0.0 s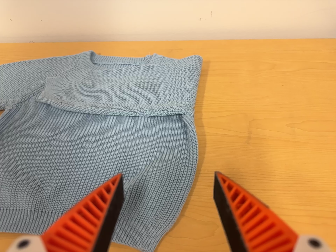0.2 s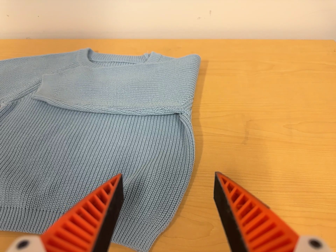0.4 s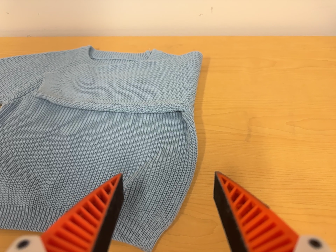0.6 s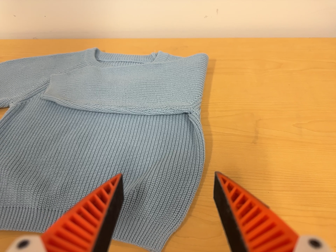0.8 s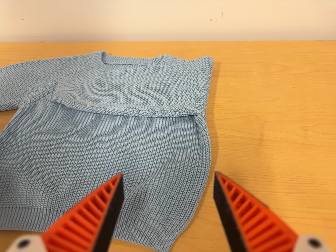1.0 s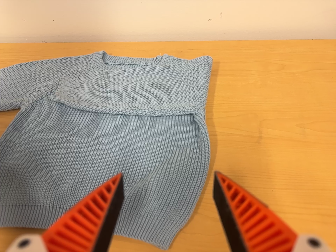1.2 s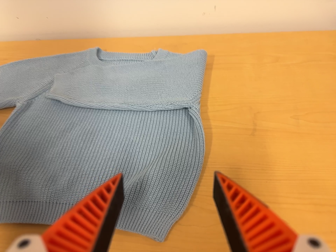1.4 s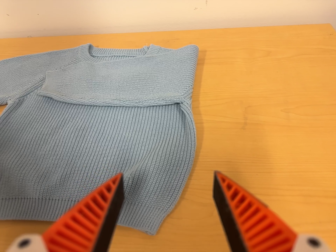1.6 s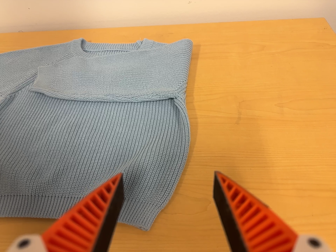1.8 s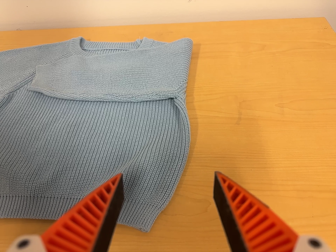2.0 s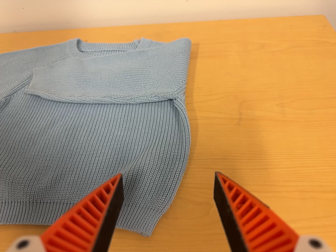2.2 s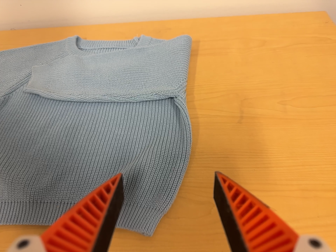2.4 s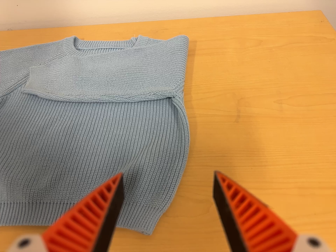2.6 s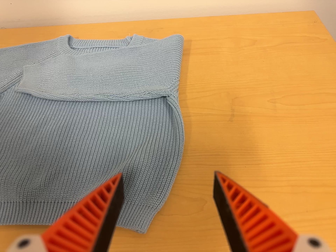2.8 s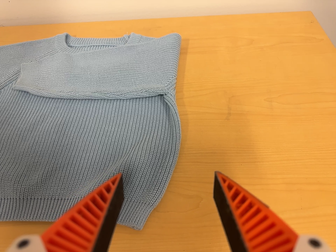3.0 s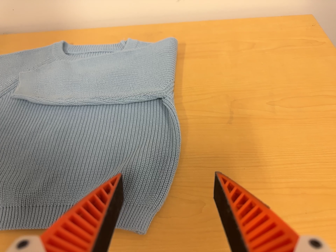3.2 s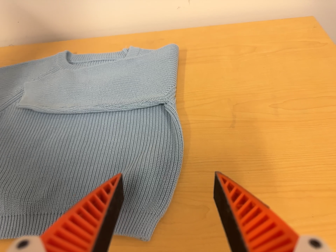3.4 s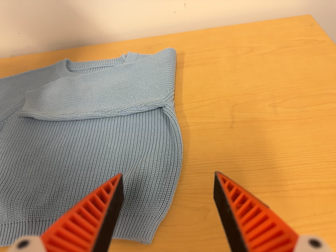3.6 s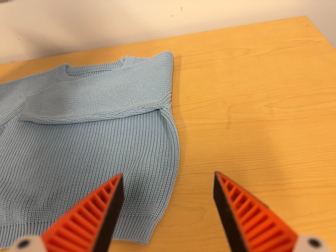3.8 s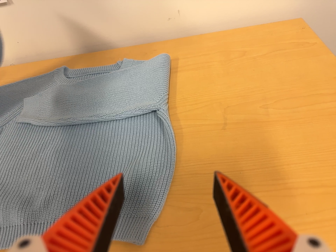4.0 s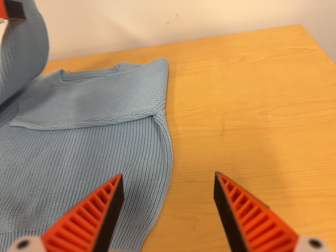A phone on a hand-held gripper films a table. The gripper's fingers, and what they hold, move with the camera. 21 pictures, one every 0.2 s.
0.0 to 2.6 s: The camera shifts only a little, or ends up much as it began.
2.6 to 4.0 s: The camera travels to its right, about 4 cm.
The film runs forward here.
